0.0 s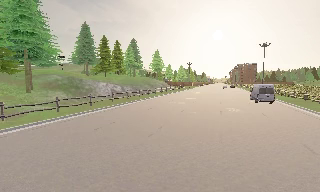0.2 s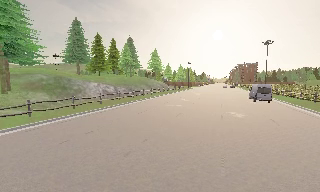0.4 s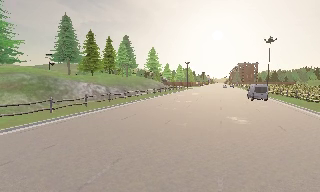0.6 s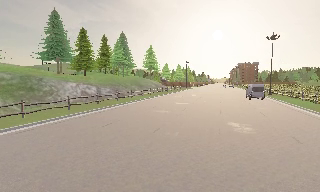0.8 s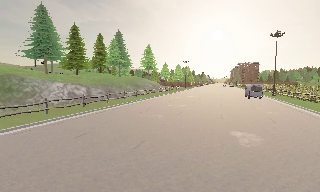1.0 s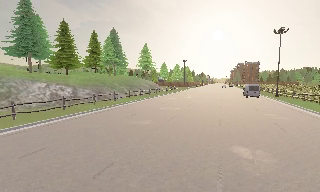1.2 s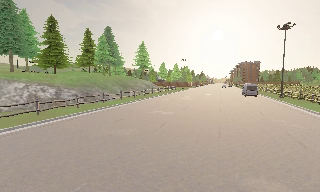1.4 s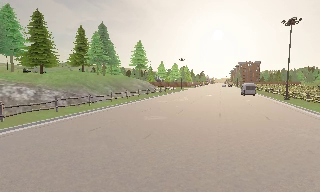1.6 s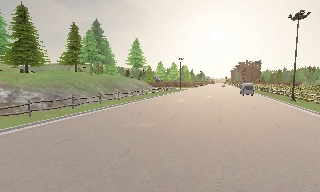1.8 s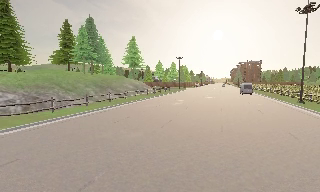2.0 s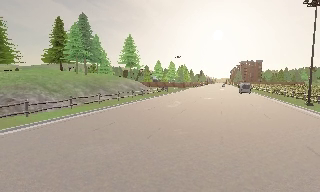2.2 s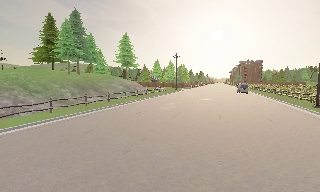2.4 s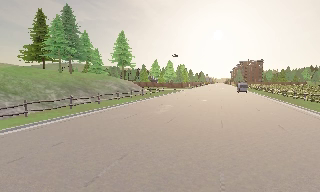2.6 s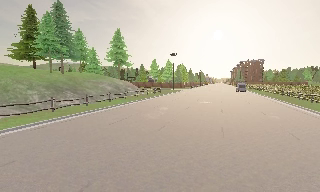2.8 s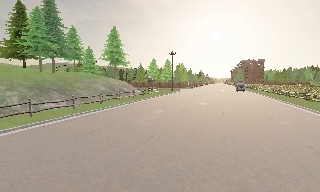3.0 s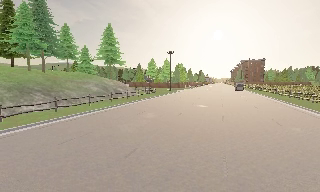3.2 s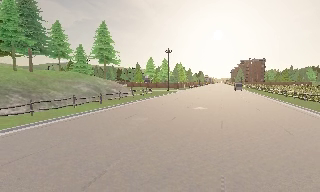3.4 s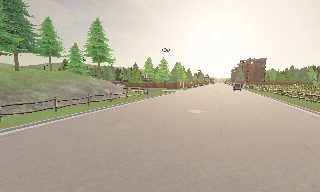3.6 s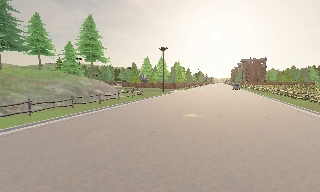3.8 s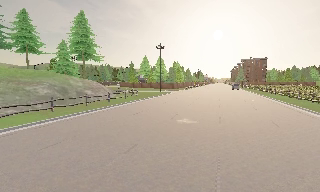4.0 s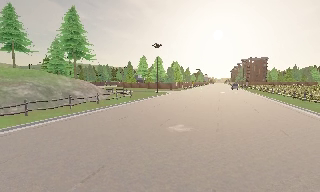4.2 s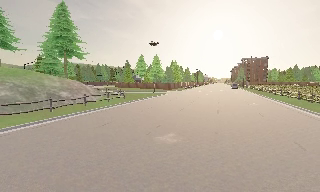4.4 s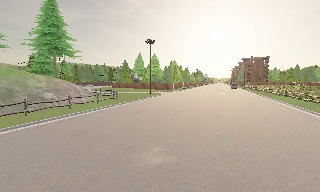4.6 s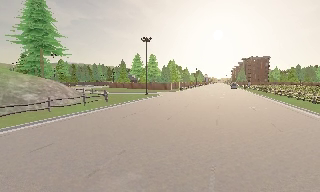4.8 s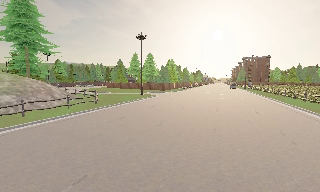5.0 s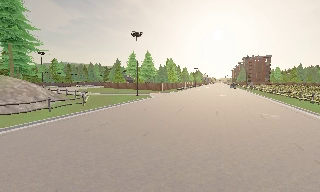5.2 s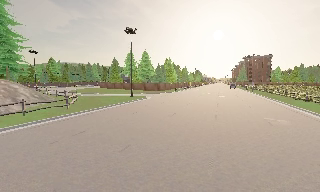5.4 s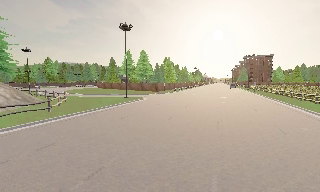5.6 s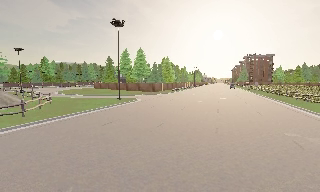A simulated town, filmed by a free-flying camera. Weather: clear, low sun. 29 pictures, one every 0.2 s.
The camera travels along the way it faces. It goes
forward.
0.0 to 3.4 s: The camera travels forward, about 35 m, so what stands in front looms larger.
3.4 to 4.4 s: The camera travels forward and to its right, about 10 m, so what stands in front looms larger.
4.4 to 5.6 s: The camera travels forward, about 12 m, so what stands in front looms larger.
The film runs forward here.
